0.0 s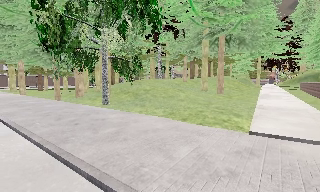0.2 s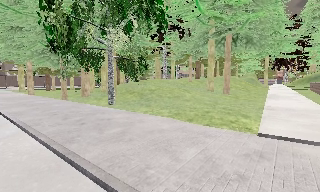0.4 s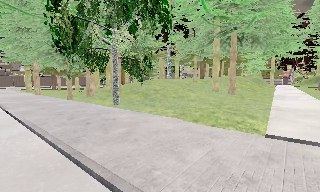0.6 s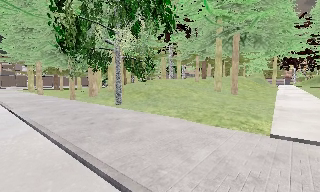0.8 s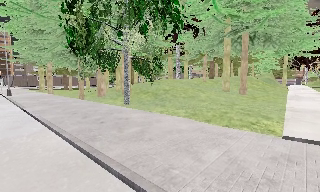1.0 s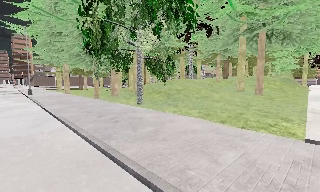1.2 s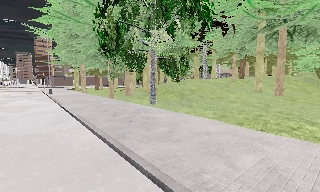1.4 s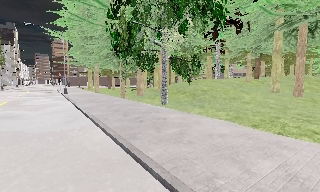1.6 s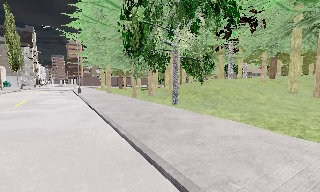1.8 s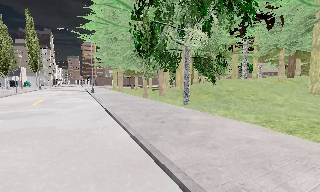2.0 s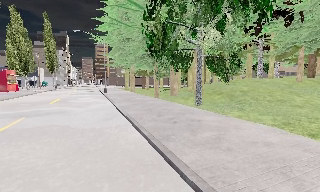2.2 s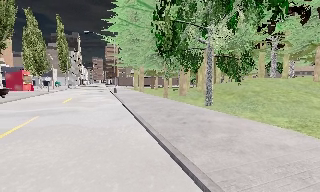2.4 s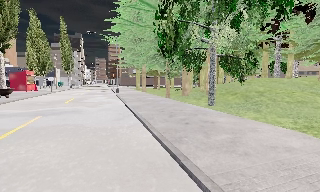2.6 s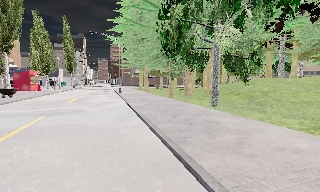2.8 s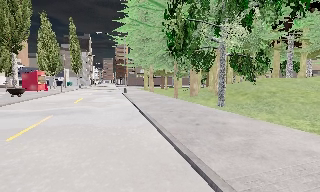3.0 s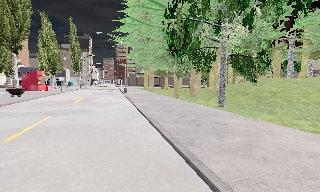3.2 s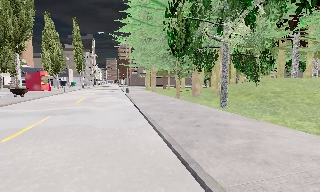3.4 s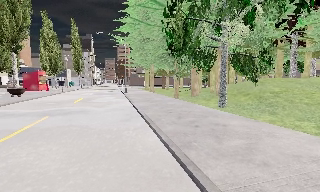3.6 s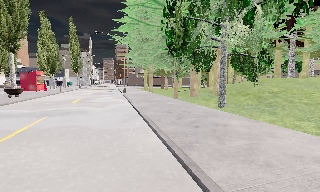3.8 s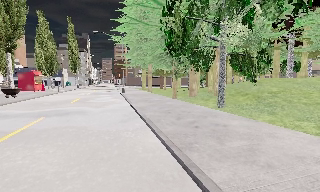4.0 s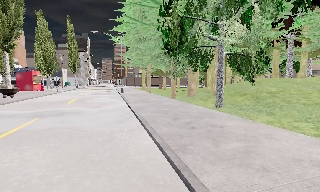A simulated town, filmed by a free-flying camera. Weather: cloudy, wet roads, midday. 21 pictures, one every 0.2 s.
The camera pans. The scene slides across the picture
to the right.
The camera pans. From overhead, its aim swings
counterclockwise.
0.0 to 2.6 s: The camera pans to its left, which is counterclockwise from overhead, by about 35 degrees. It travels forward, about 0.5 m.
2.6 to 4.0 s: The camera shifts only a little, or ends up much as it began.
The film runs forward here.
